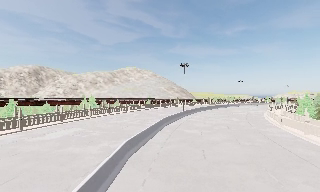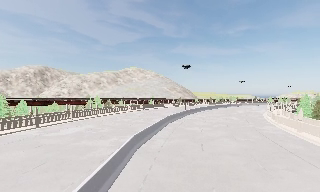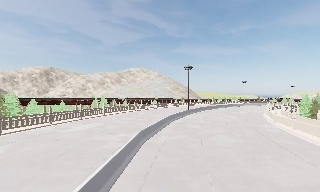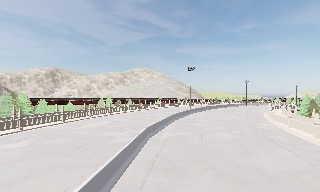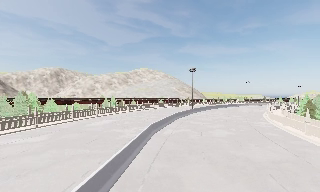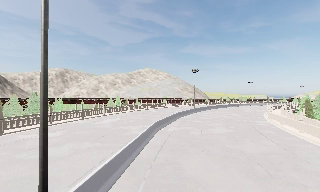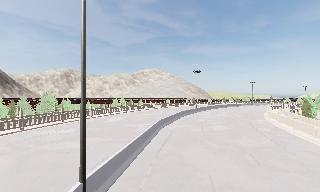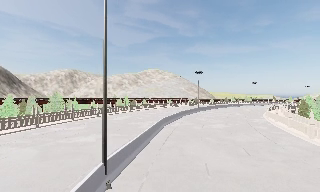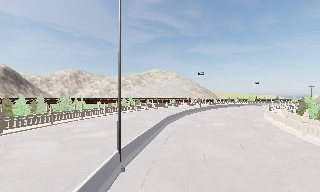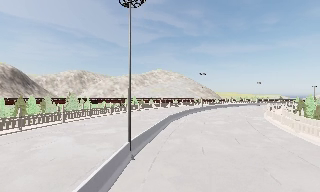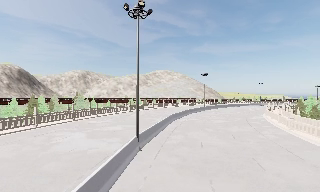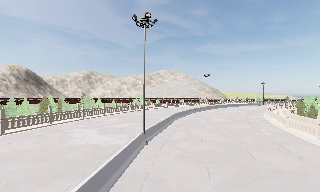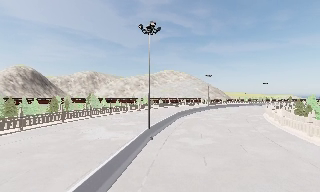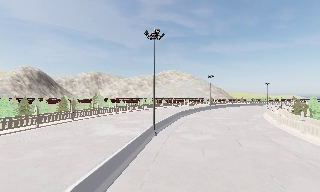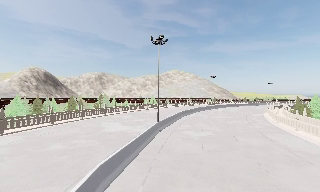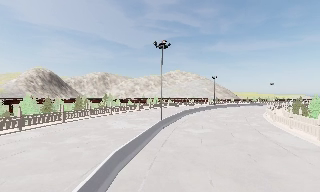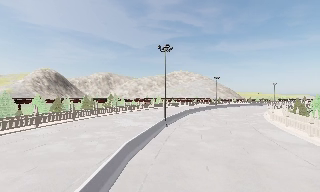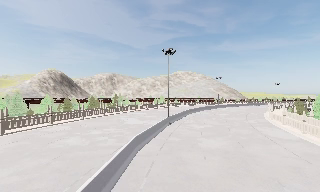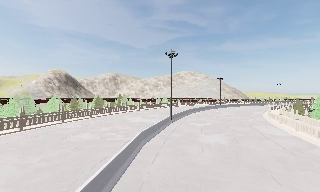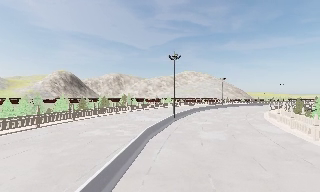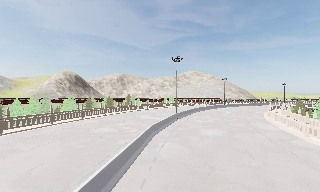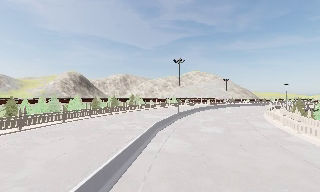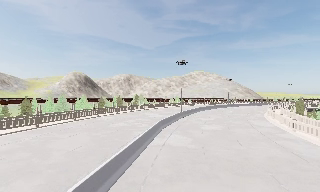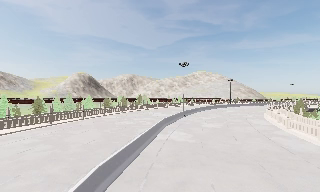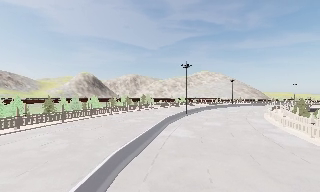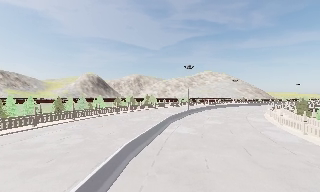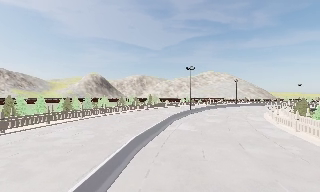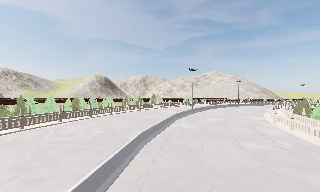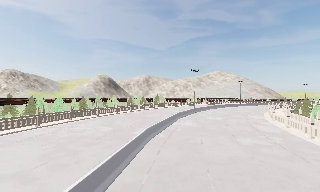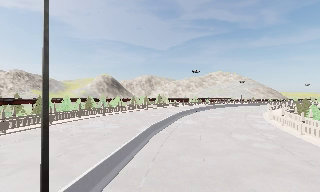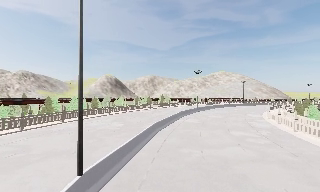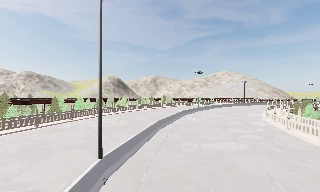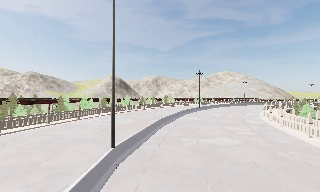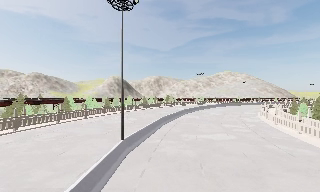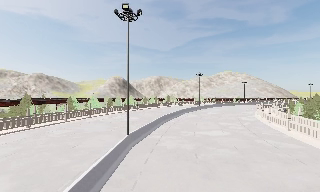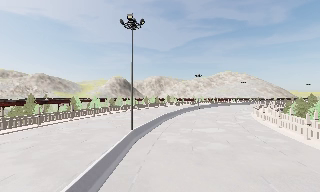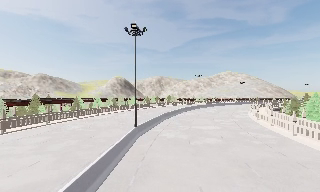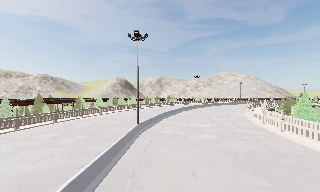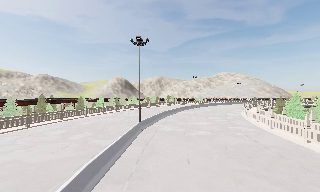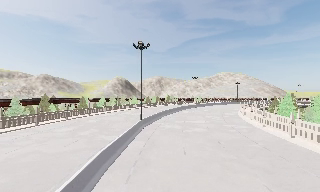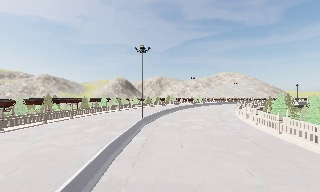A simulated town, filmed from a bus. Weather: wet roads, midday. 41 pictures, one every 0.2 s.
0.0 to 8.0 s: The camera pans to its left, which is counterclockwise from overhead, by about 35 degrees. It travels backward, about 70 m.
The film runs backward here.
